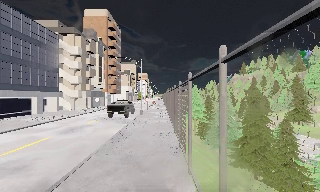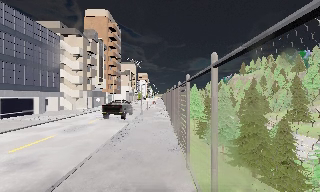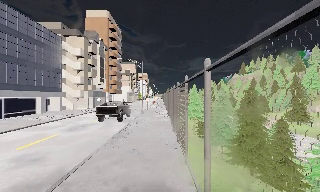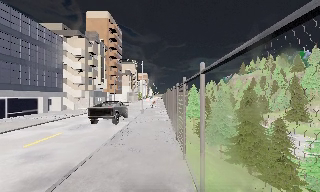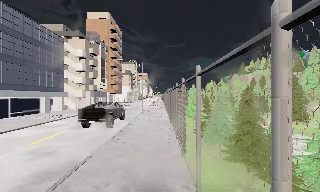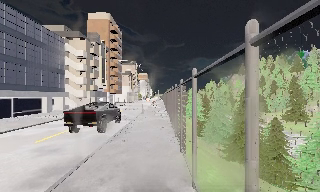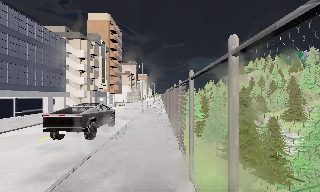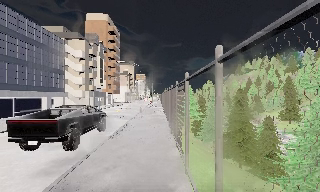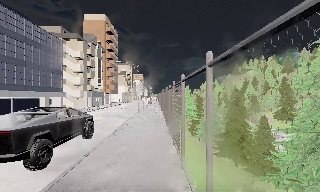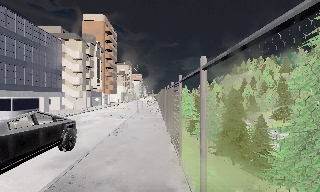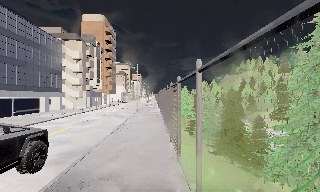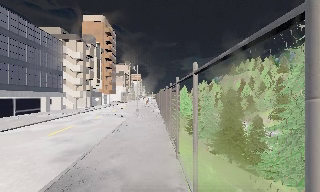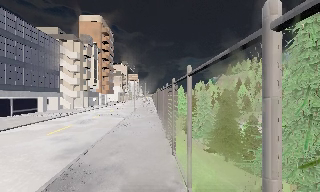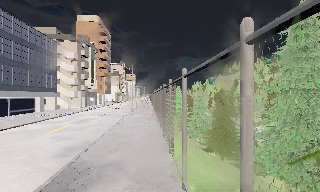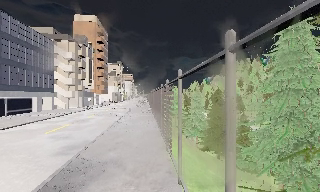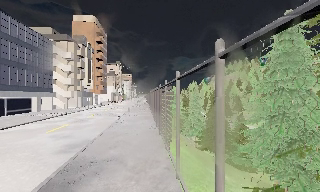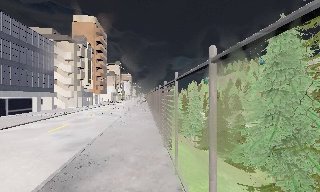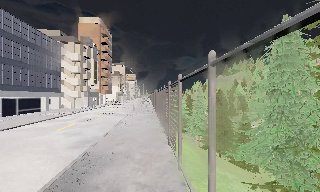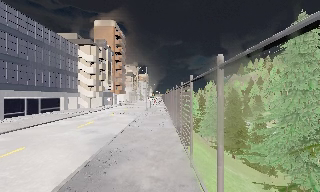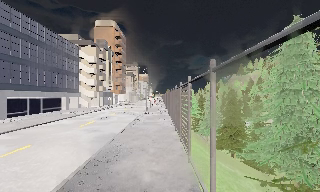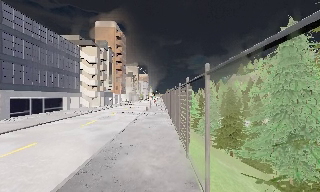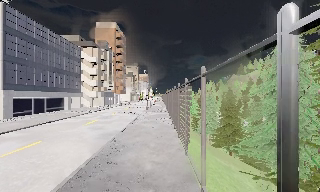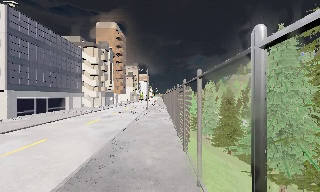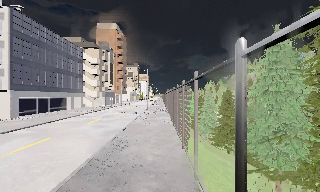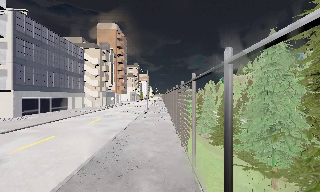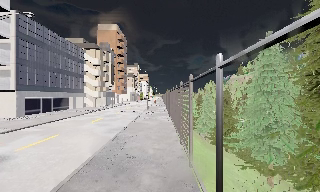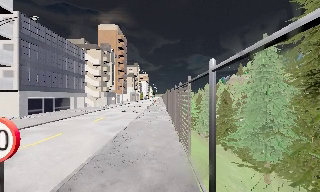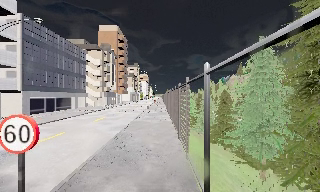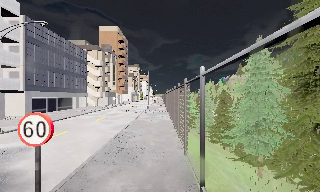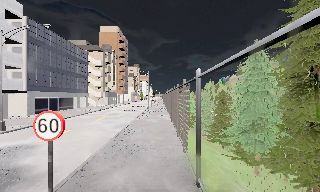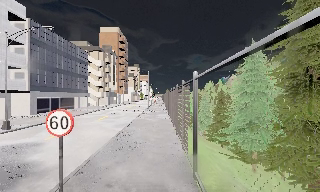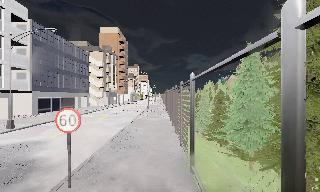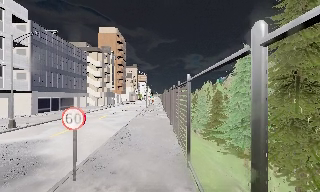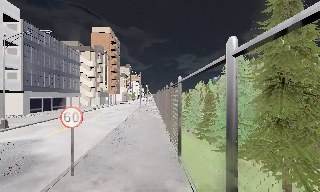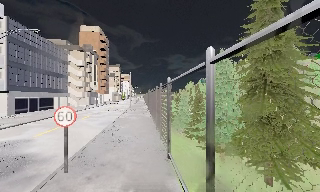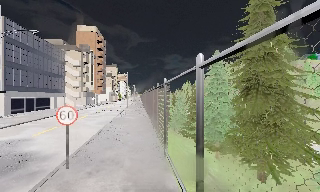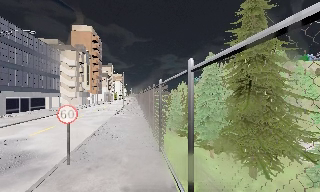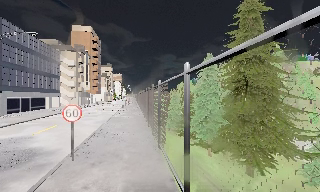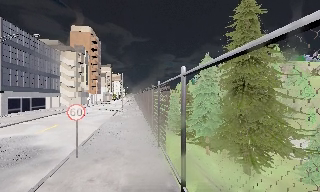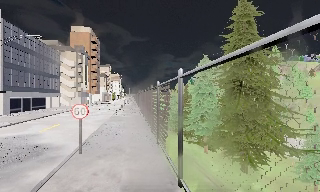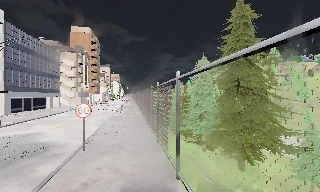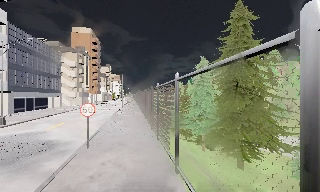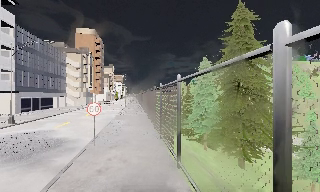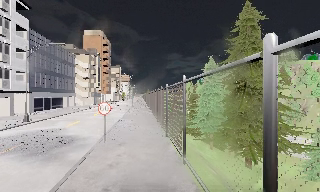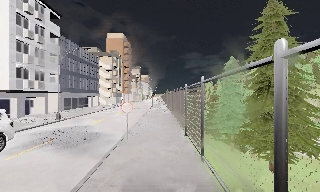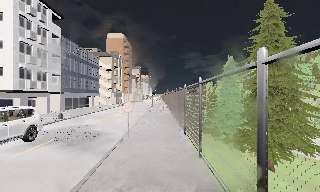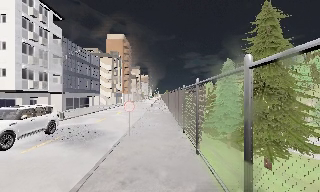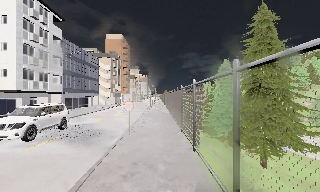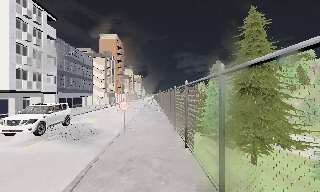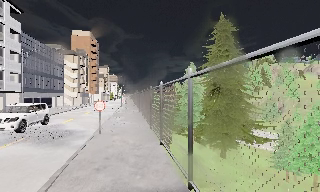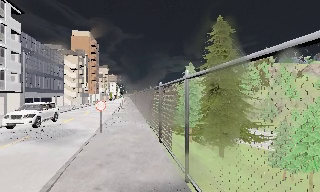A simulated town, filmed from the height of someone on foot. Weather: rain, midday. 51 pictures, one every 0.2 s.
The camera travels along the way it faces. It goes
backward.
0.0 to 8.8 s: The camera travels backward, about 16 m, so what stands in front gets smaller.
8.8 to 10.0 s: The scene slides to the left, as the camera pans about 10 degrees to its right. It travels backward, about 2.5 m, so what stands in front gets smaller.
The film runs backward here.
